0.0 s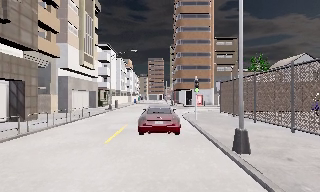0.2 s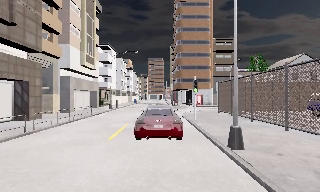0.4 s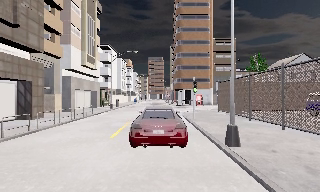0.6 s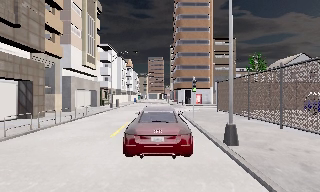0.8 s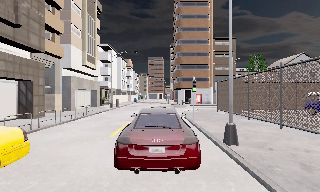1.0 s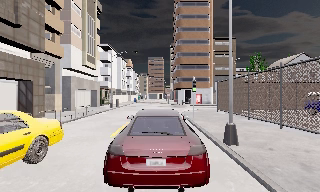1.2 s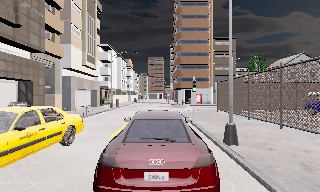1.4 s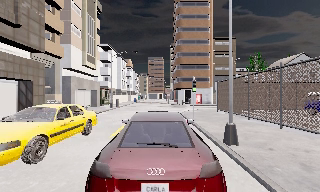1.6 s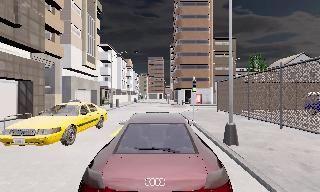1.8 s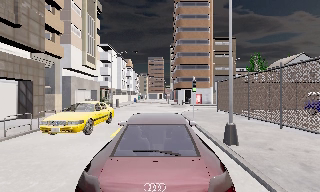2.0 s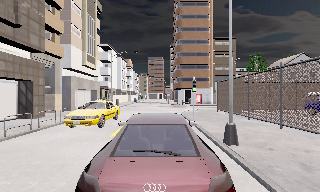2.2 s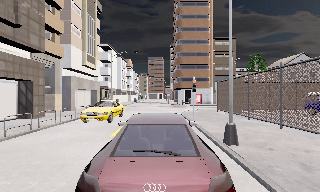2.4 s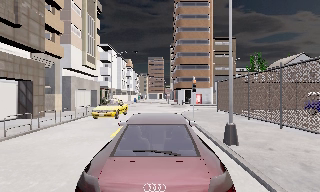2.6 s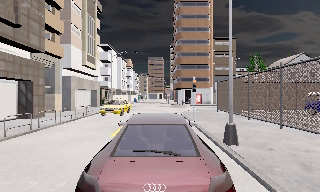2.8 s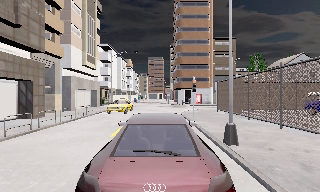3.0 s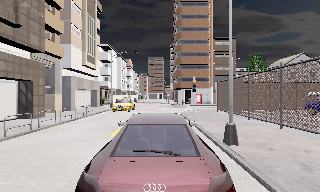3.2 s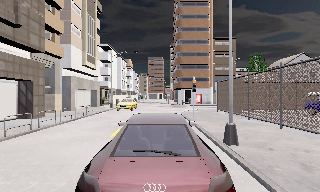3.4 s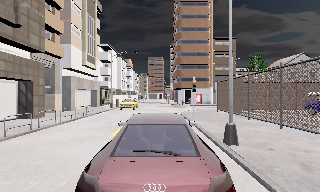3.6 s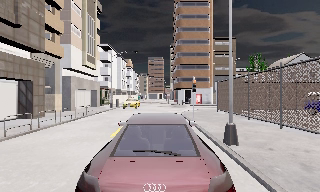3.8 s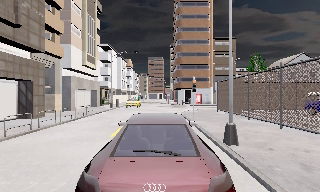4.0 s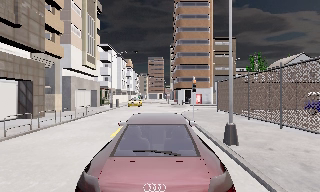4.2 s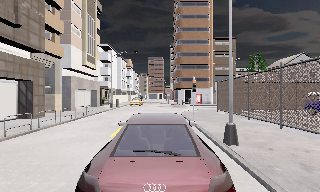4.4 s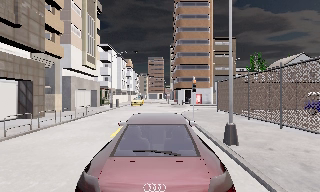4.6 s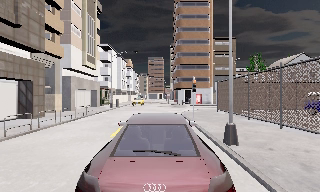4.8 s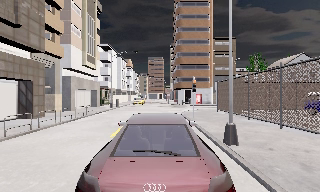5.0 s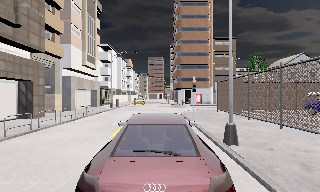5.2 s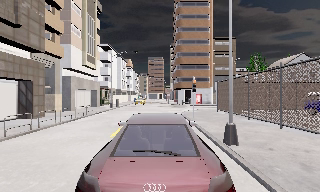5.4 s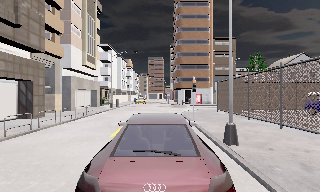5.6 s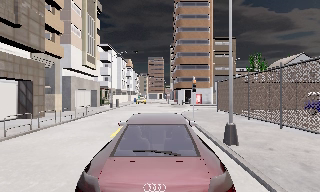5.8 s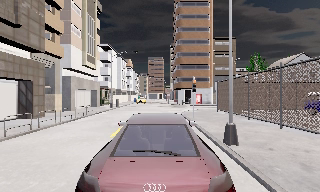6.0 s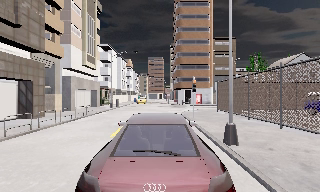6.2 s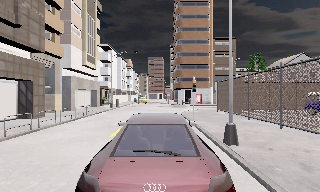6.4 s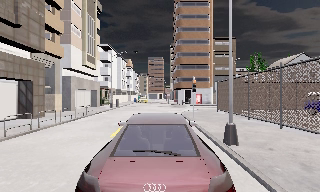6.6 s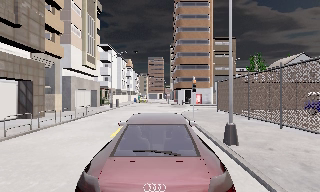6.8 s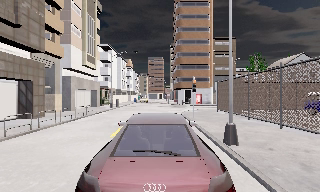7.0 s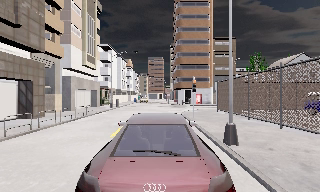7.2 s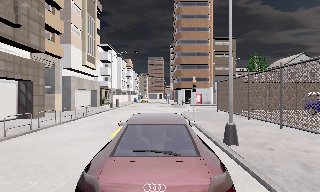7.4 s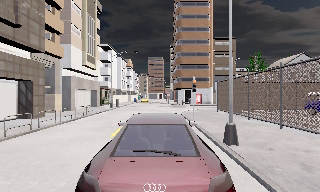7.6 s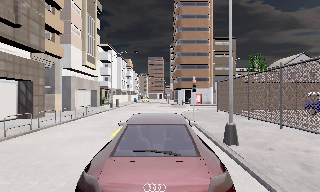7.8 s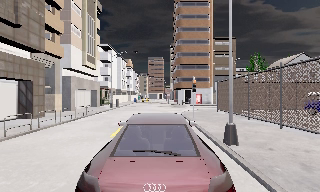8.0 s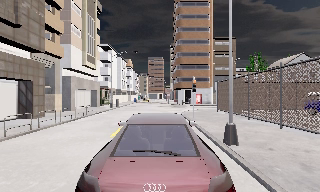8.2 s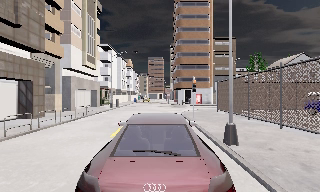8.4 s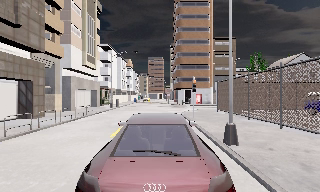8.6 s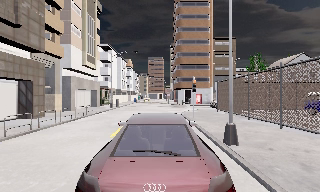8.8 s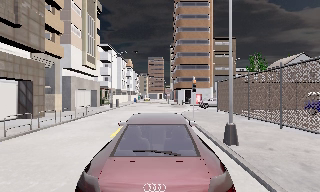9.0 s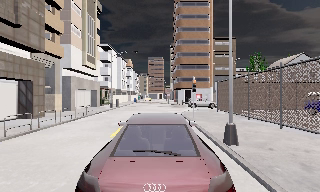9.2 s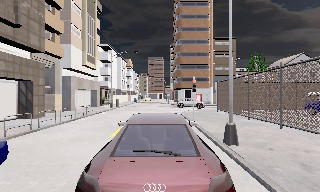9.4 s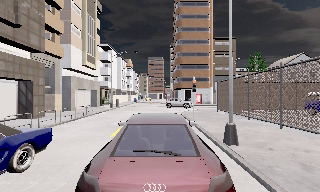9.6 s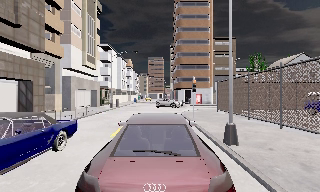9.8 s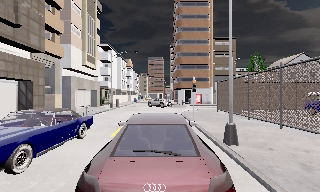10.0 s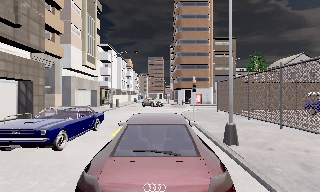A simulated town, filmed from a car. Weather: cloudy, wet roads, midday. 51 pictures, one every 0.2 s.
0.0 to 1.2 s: The camera travels backward, about 0.5 m, so what stands in front gets smaller. It loses speed.
1.2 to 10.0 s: The camera keeps its place and its aim.
The film runs backward here.
